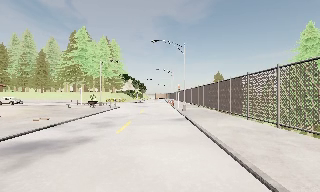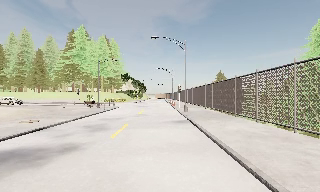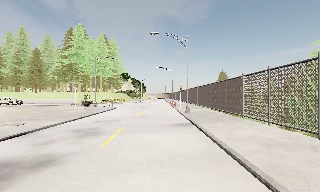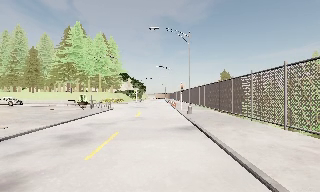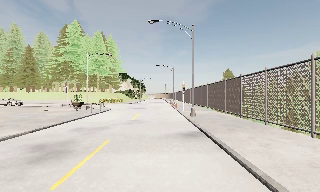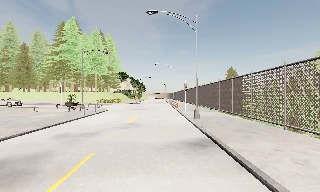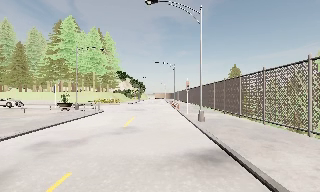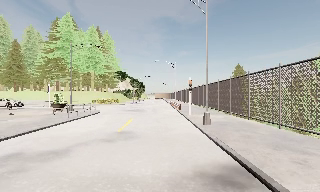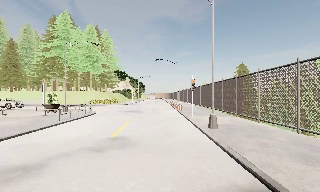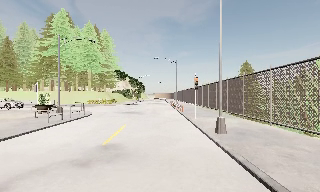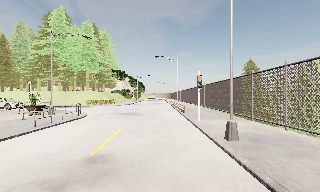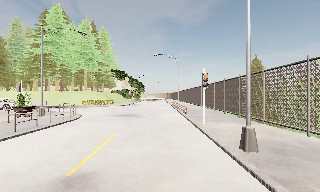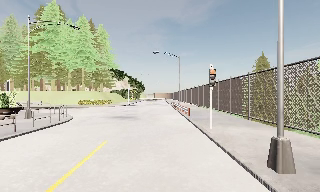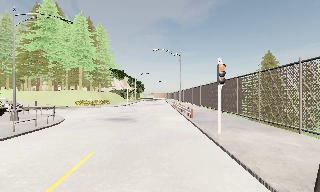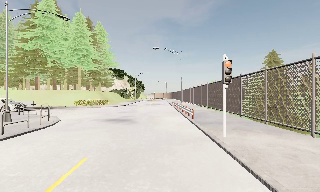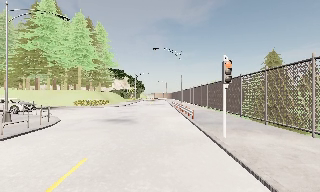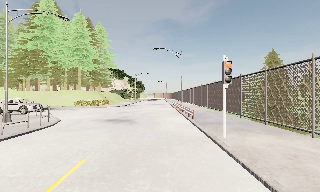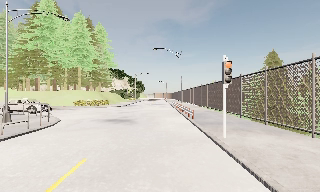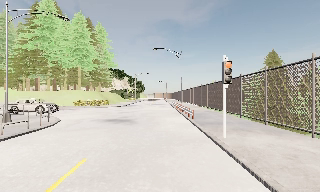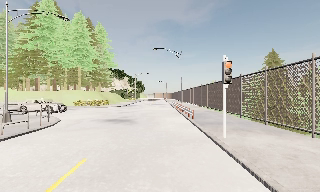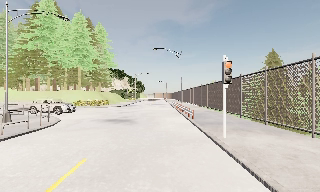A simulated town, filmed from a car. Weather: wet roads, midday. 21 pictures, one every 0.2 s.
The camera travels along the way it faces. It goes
forward.
0.0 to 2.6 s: The camera travels forward, about 15 m, so what stands in front looms larger.
2.6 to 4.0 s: The camera travels forward, about 0.5 m, so what stands in front looms larger. It loses speed.
The film runs forward here.
